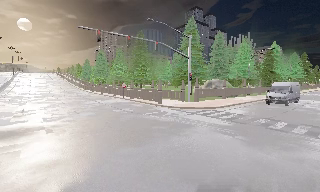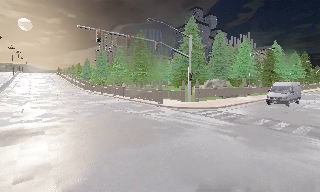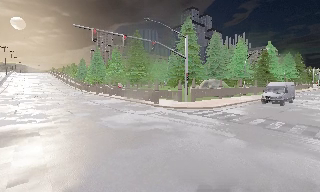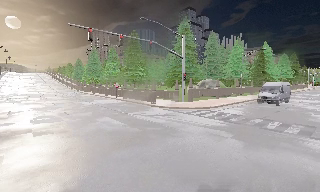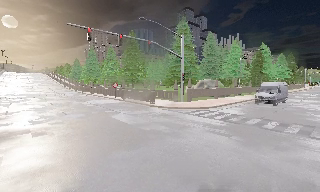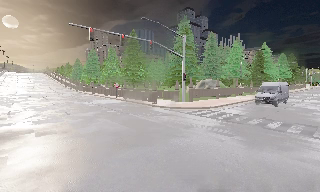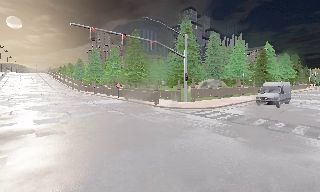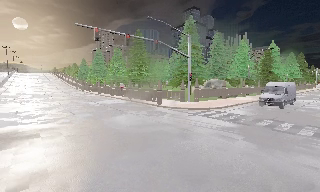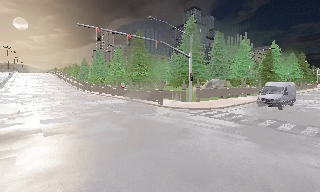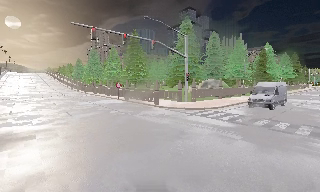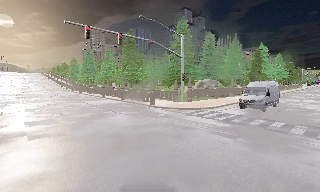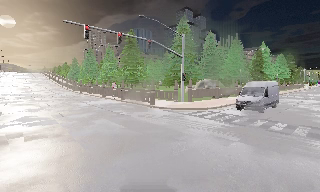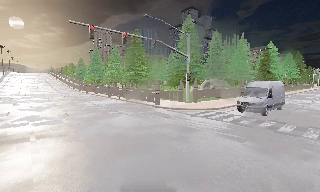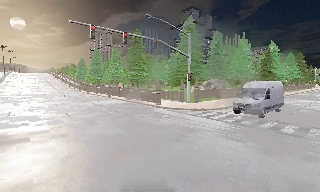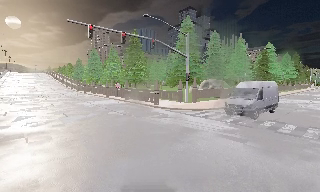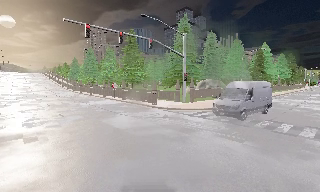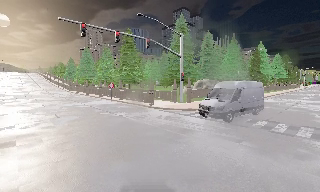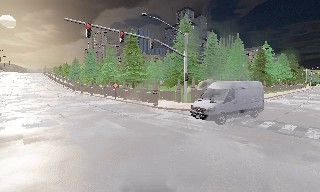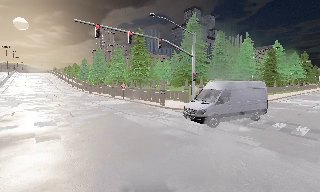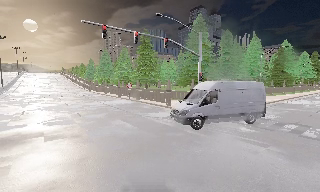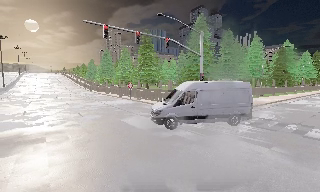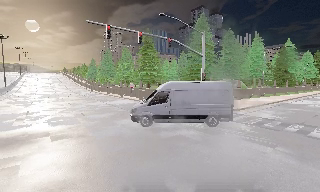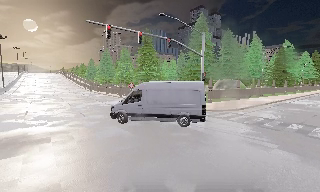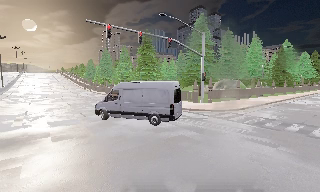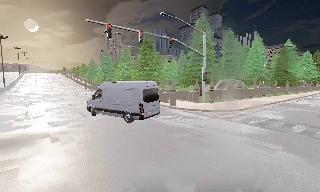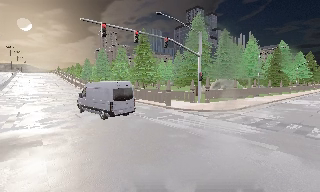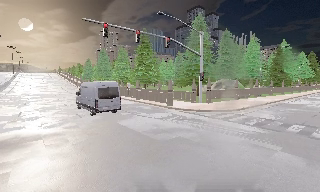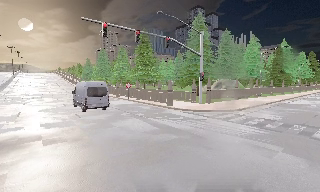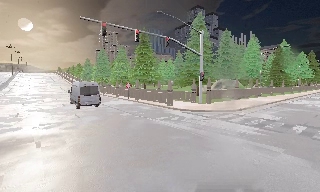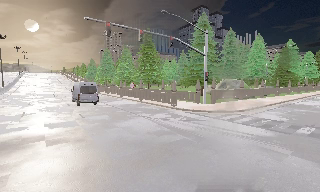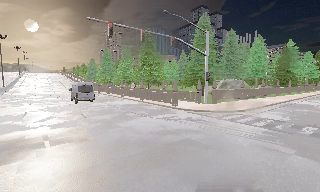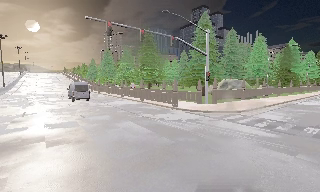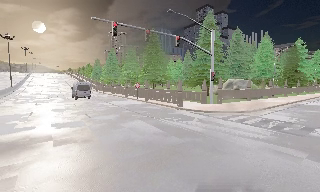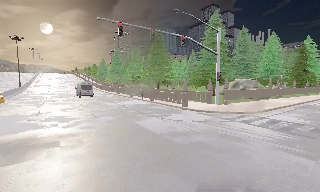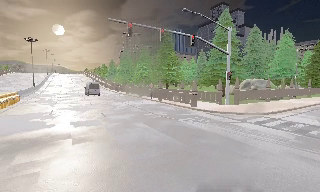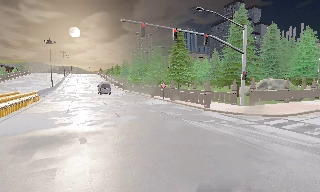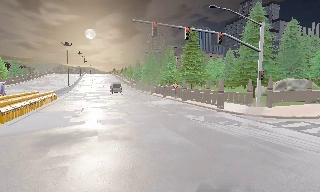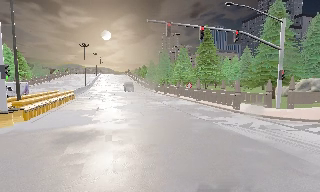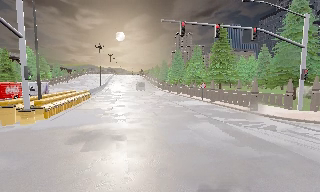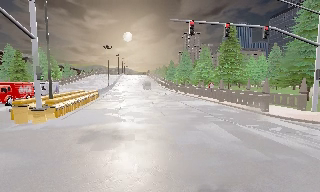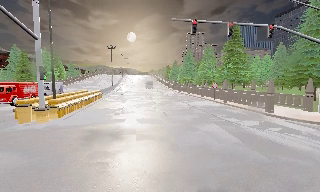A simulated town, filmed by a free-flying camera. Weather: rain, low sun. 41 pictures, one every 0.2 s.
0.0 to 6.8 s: The camera travels forward and to its left, about 2.5 m, so what stands in front looms larger.
6.8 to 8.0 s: The scene slides to the right, as the camera pans about 20 degrees to its left.
The film runs forward here.
